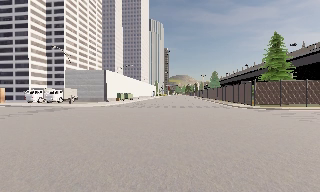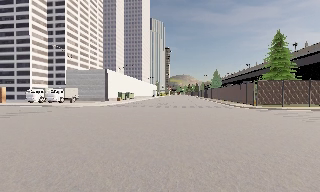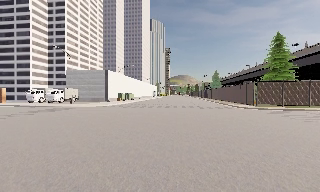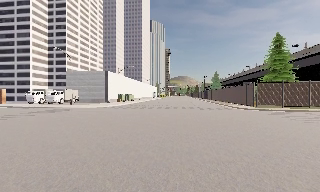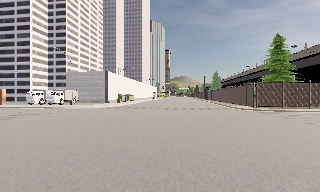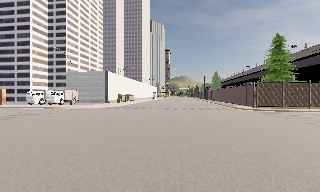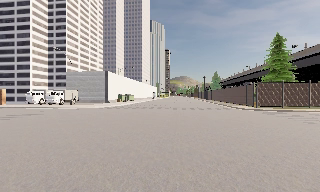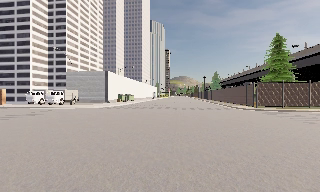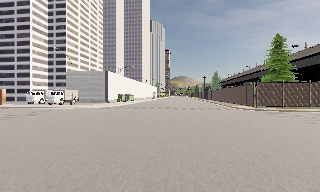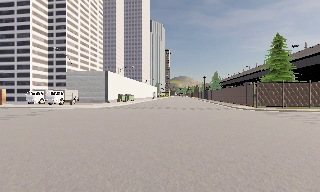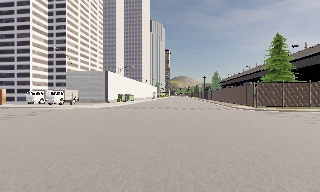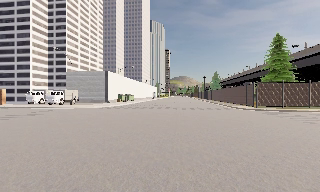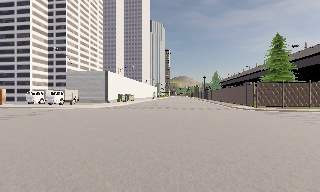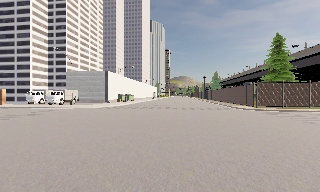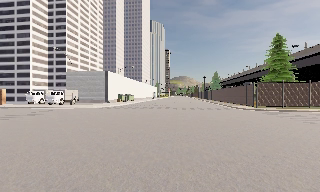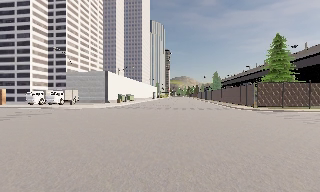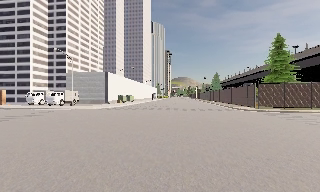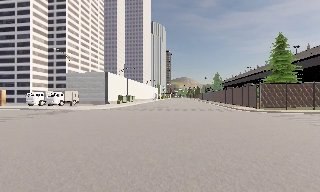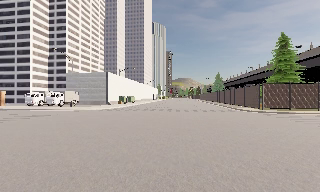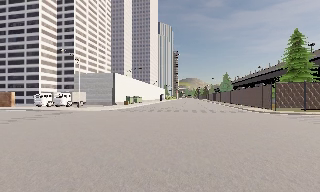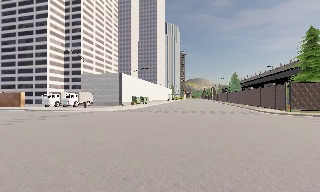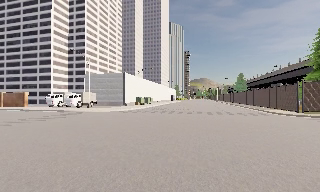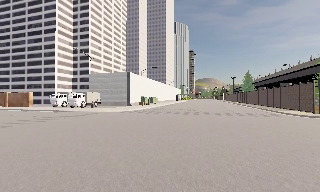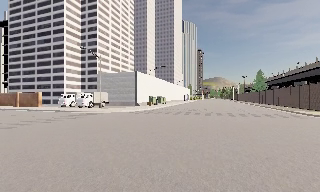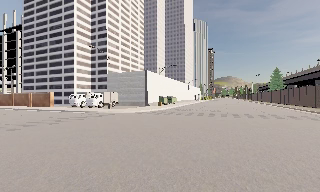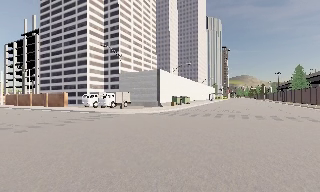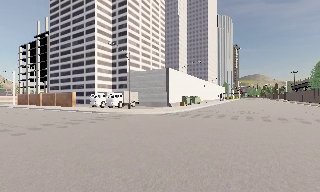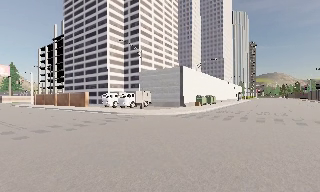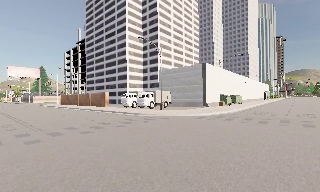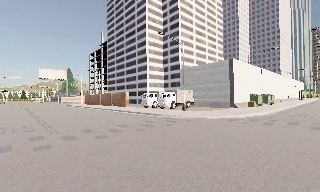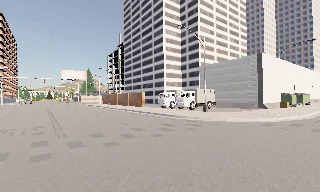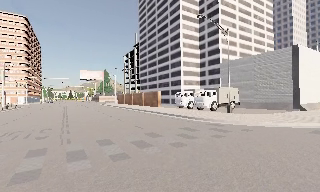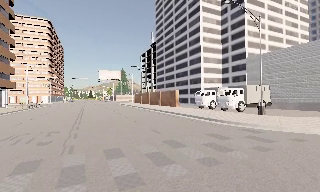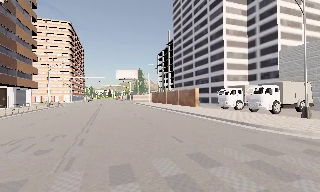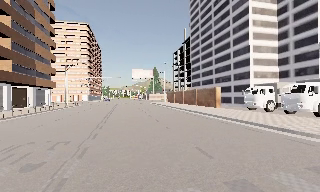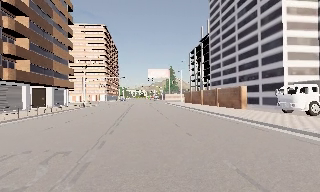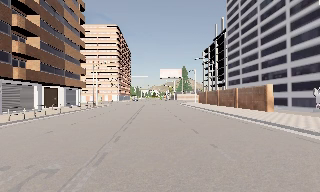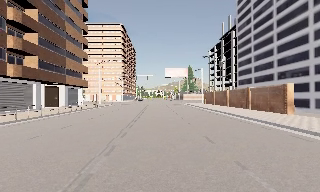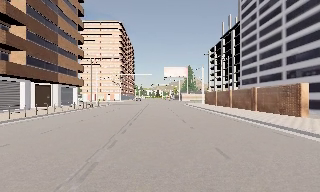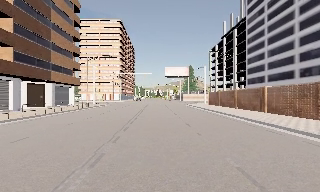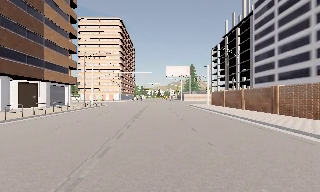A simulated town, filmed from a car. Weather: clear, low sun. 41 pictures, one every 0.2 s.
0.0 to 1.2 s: The camera shifts only a little, or ends up much as it began.
1.2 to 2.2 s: The camera keeps its place and its aim.
2.2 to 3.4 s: The camera shifts only a little, or ends up much as it began.
3.4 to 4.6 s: The scene slides to the right, as the camera pans about 10 degrees to its left. It travels forward, about 3.5 m, so what stands in front looms larger. It gains speed.
4.6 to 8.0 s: The camera swings to its left by about 70 degrees, and the scene slides to the right. It travels forward, about 20 m.
The film runs forward here.
